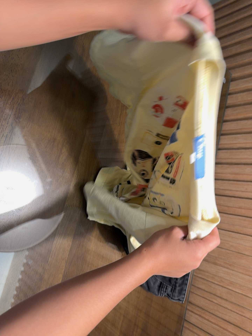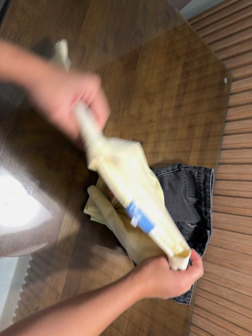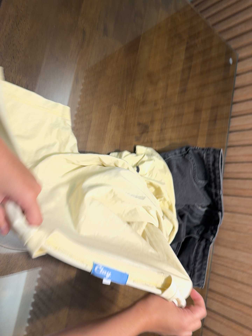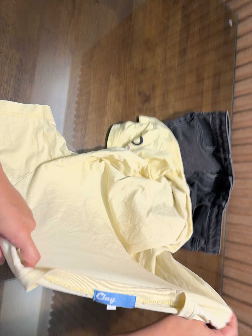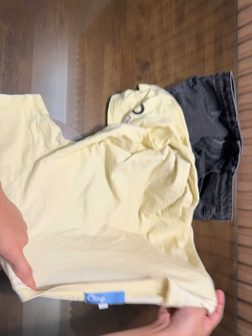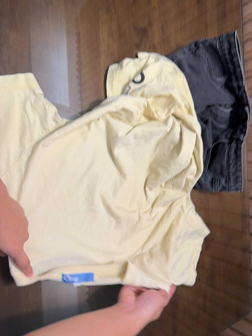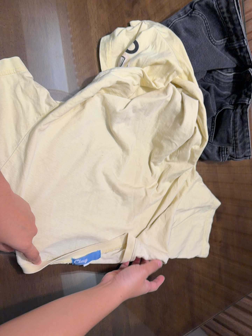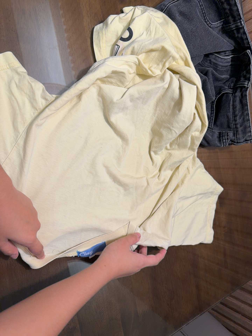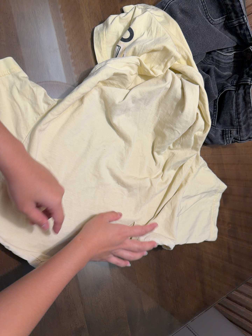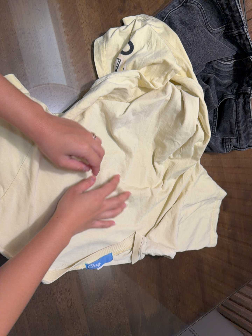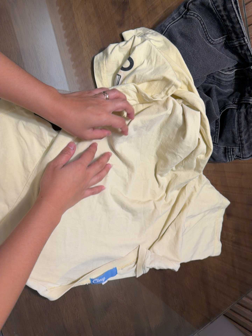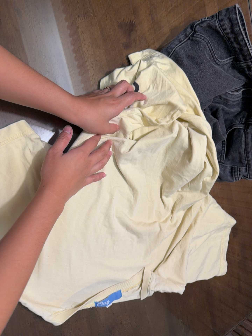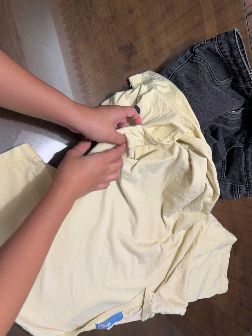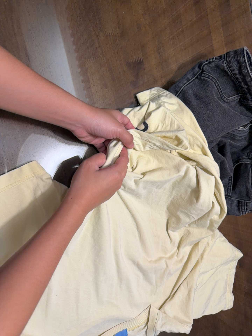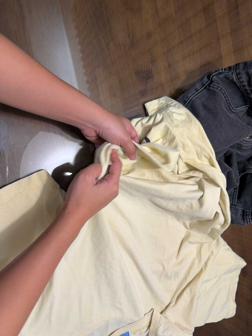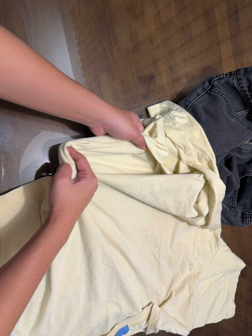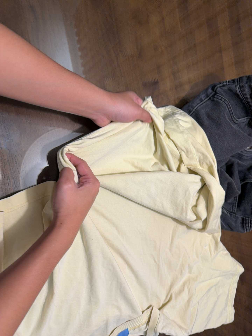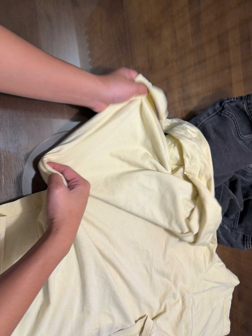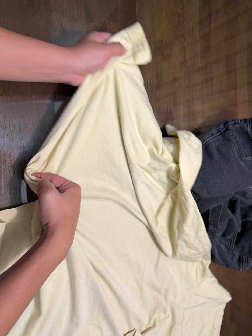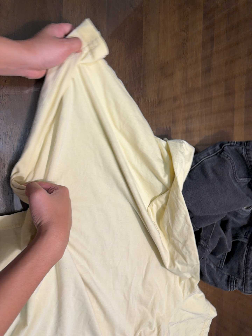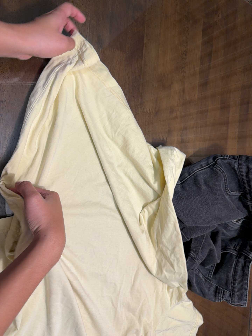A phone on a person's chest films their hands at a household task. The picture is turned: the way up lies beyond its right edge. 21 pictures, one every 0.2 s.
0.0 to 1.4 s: The scene slides to the right, as the camera pans about 10 degrees to its left. It travels toward the bottom of its view and forward, about 16 cm, so close, fixed things drift upward. Its aim tips toward the bottom of its view by about 15 degrees, and the scene shifts upward. It rolls about its line of sight by about 25 degrees, and the scene rotates counterclockwise.
1.4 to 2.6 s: The camera travels toward the top of its view, about 18 cm, so close, fixed things drift downward.
2.6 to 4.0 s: The camera travels to its left and toward the top of its view, about 8 cm. It rolls about its line of sight by about 15 degrees, and the scene rotates clockwise.
The film runs forward here.
